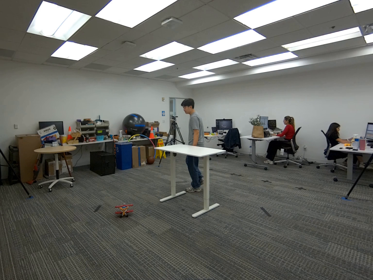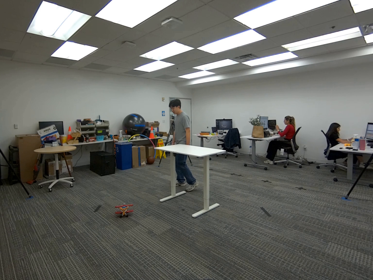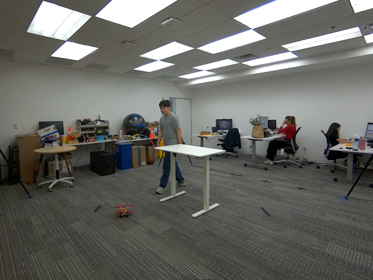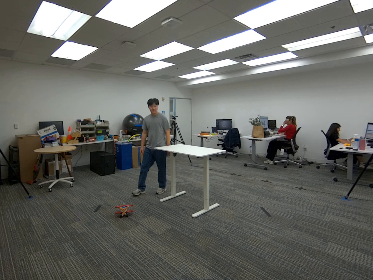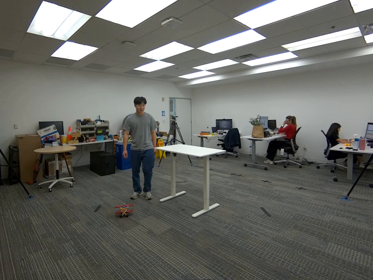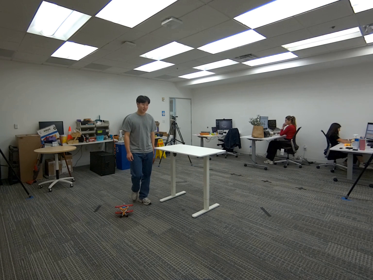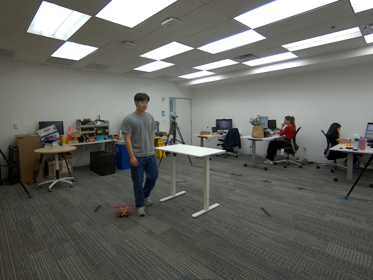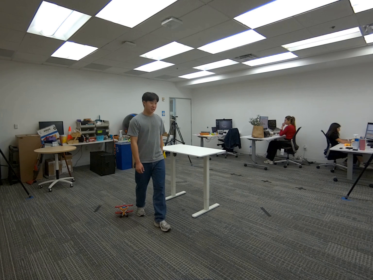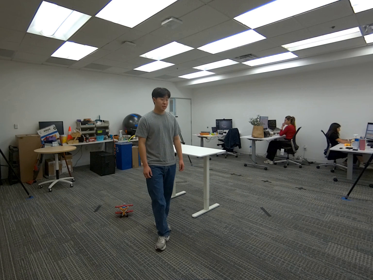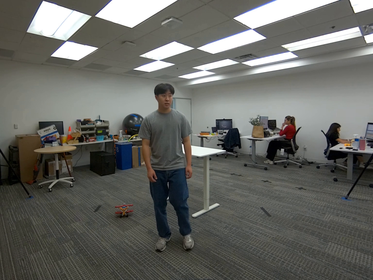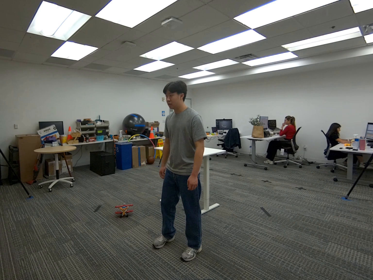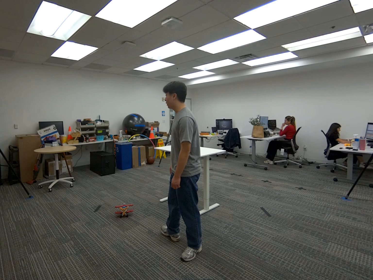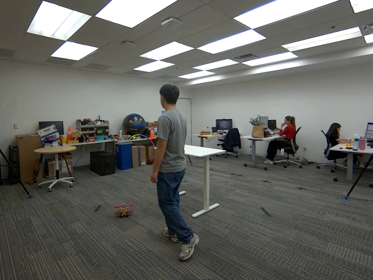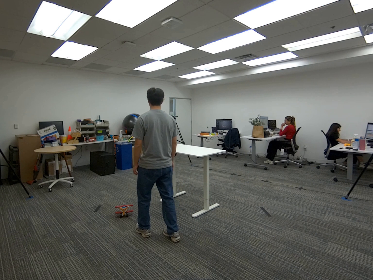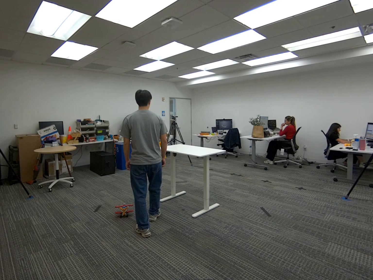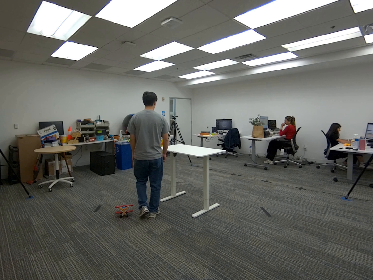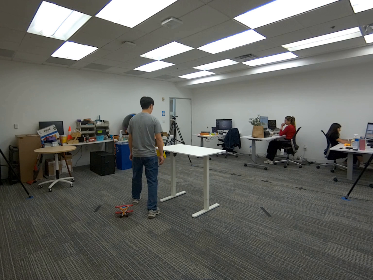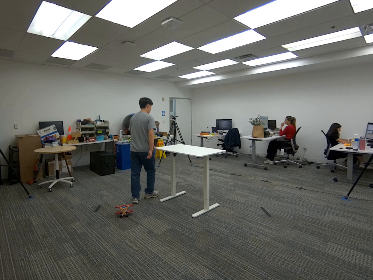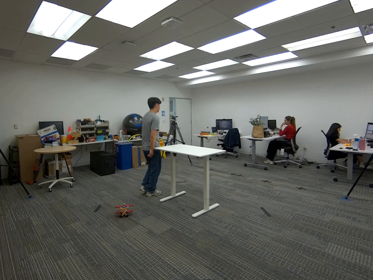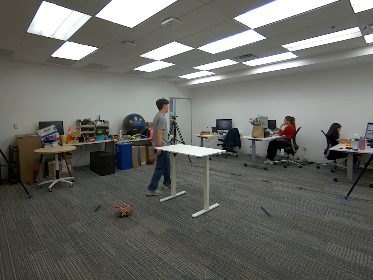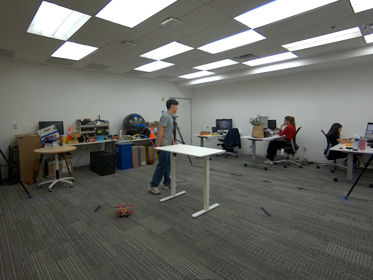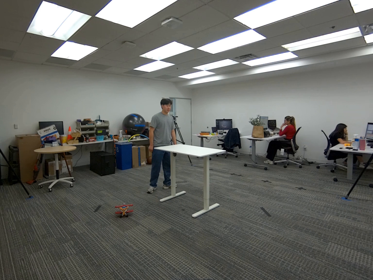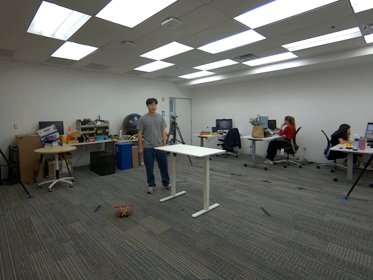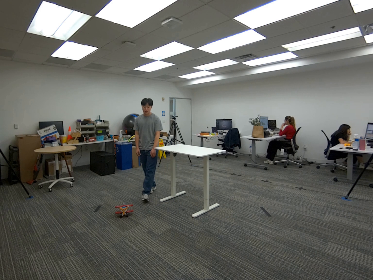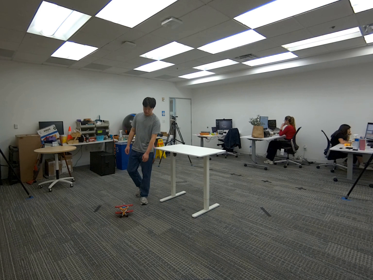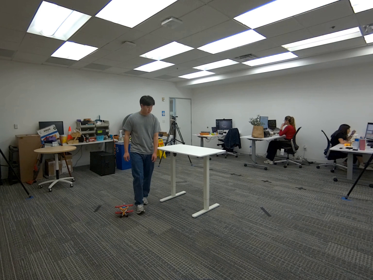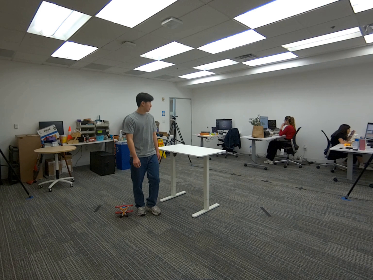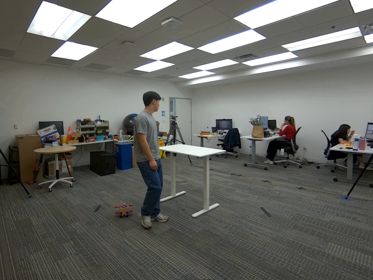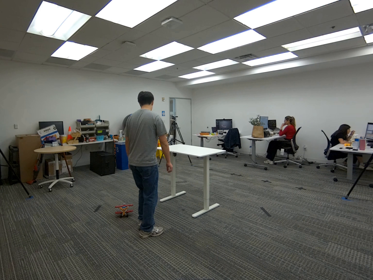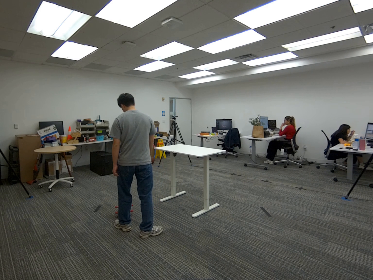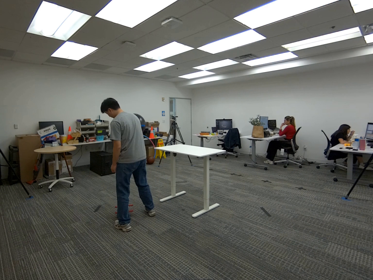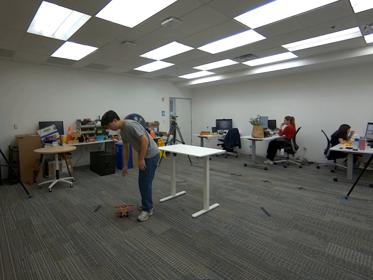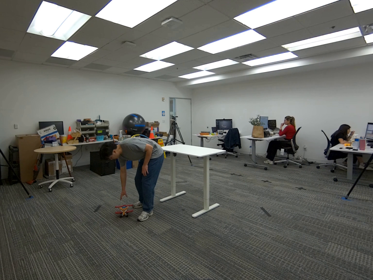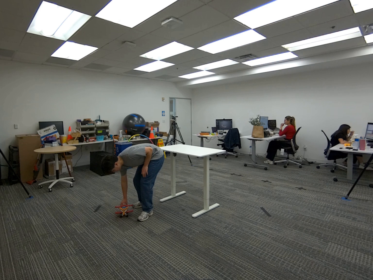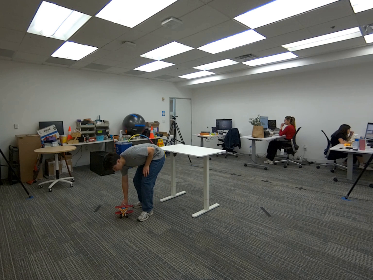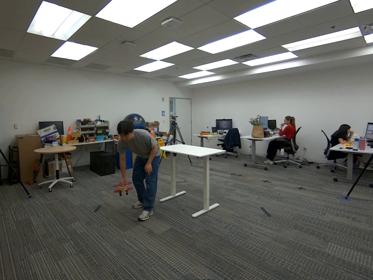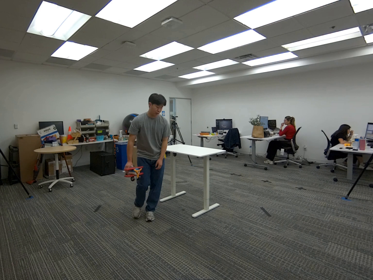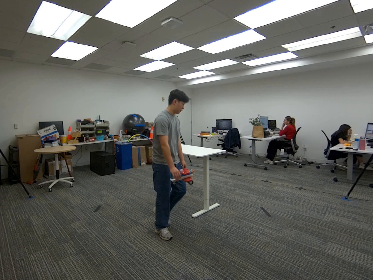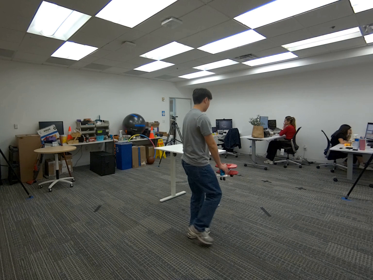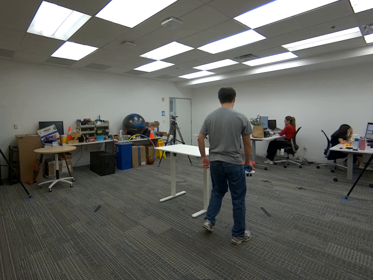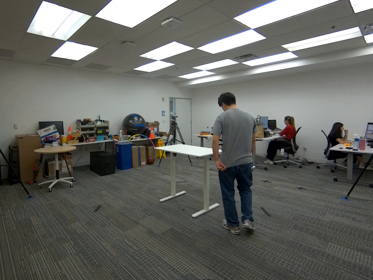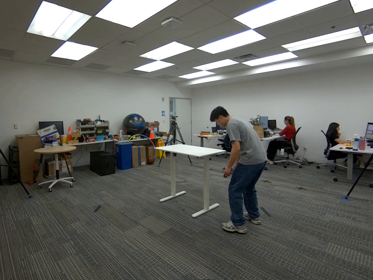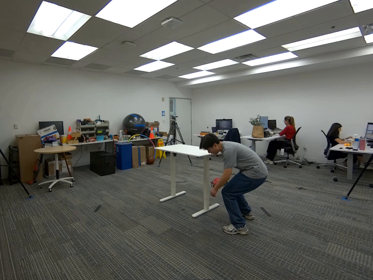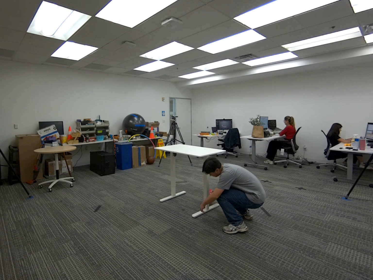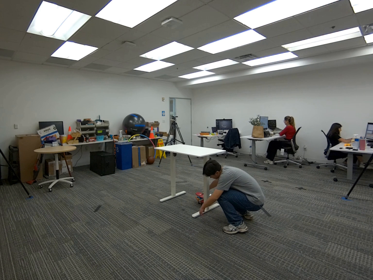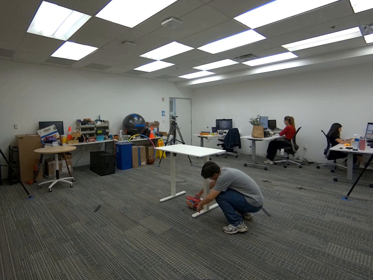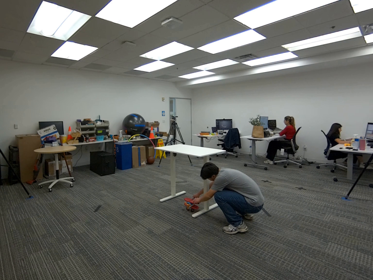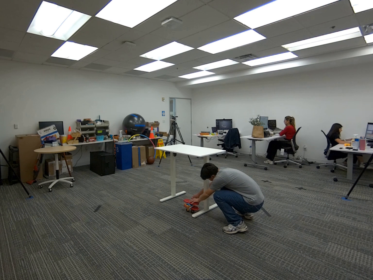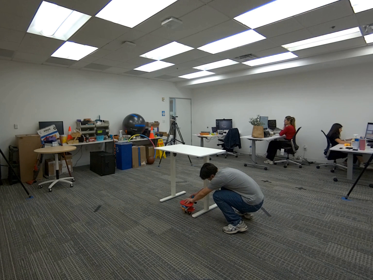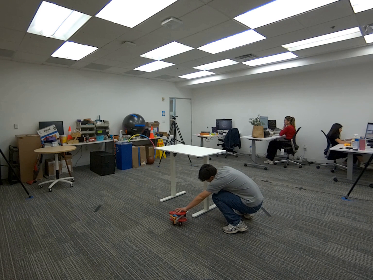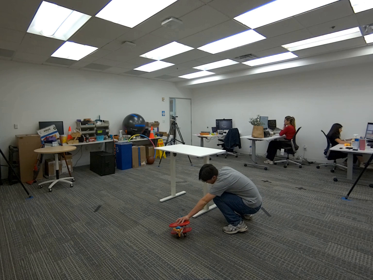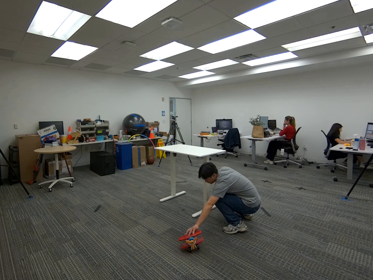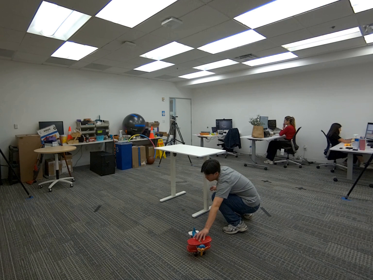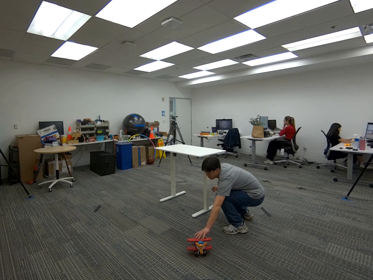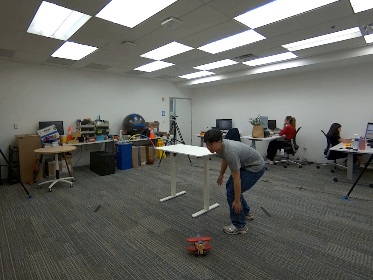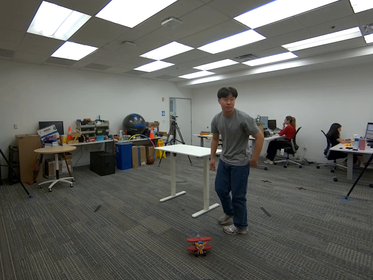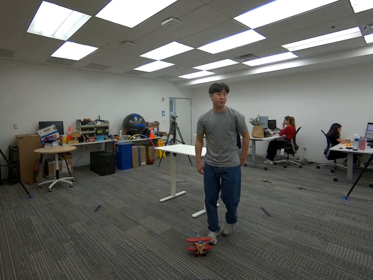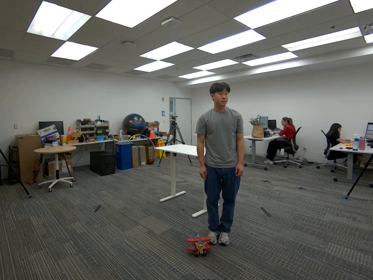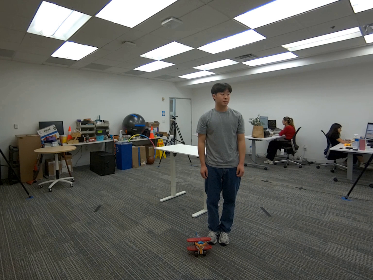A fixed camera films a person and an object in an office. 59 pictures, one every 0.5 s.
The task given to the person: Walk to the airplane on the ground, place your right hand on the plane, and roll it under the white desk.
